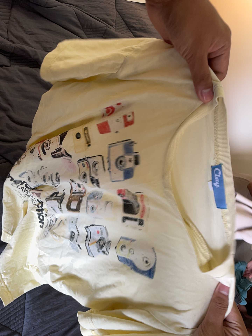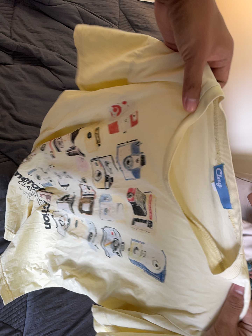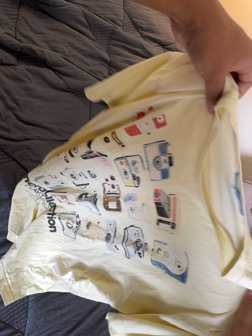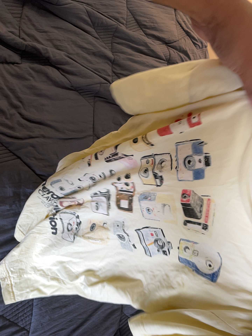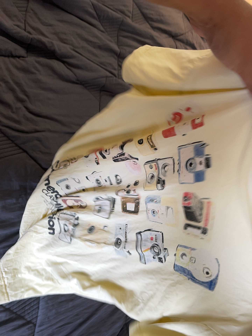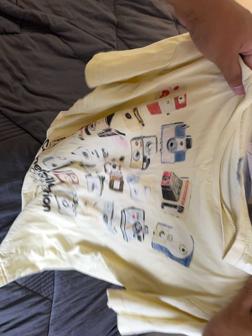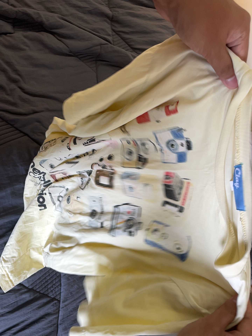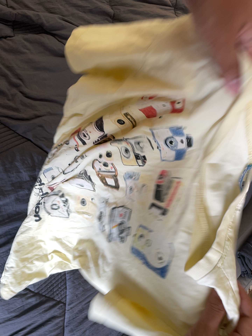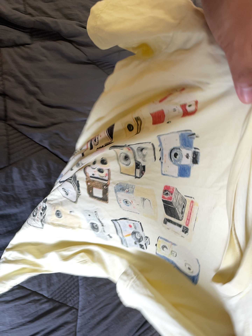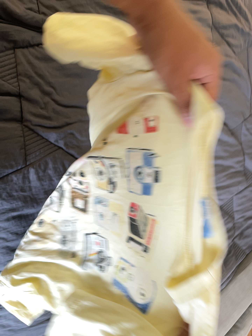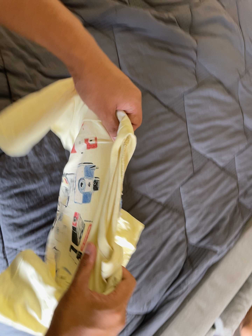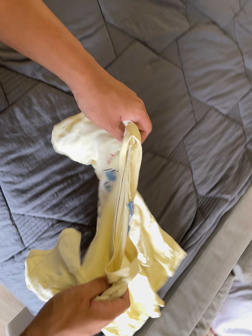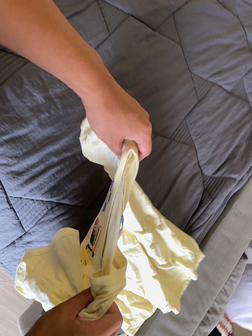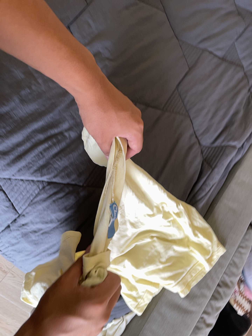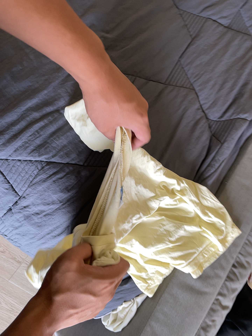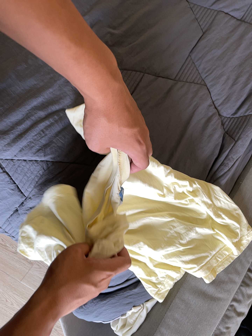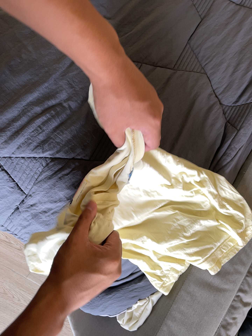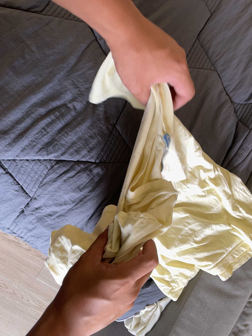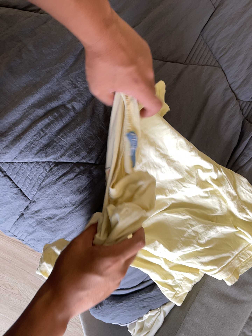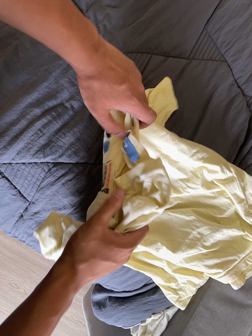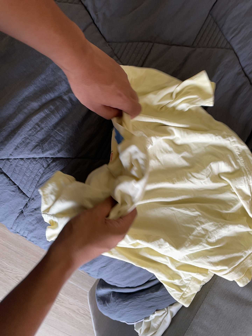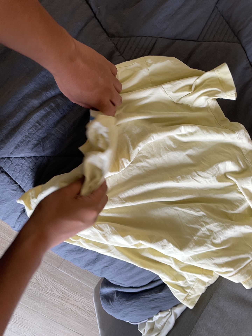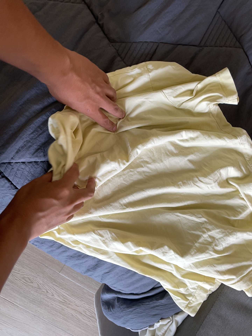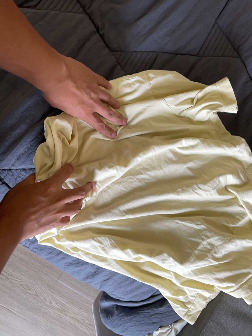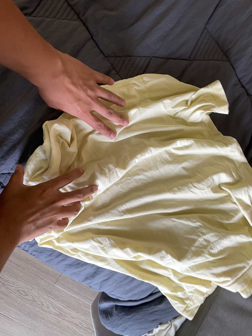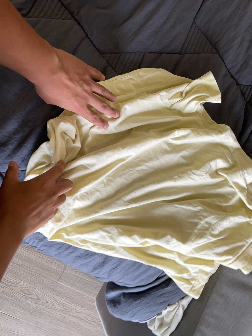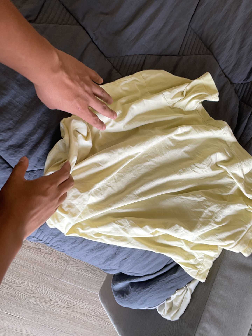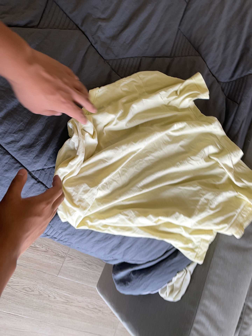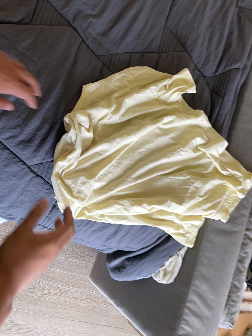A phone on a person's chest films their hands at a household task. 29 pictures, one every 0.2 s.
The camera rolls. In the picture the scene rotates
counterclockwise.
0.0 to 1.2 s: The camera shifts only a little, or ends up much as it began.
1.2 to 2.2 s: The camera's aim tips toward the bottom of its view by about 15 degrees, and the scene shifts upward. It rolls about its line of sight by about 15 degrees, and the scene rotates counterclockwise.
2.2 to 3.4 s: The camera pans to its left by about 15 degrees. It travels toward the bottom of its view, forward and to its right, about 24 cm, so close, fixed things drift upward. It rolls about its line of sight by about 15 degrees, and the scene rotates counterclockwise.
3.4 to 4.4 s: The camera travels forward and to its right, about 10 cm, so what stands in front looms larger.
4.4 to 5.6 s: The camera pans to its right by about 15 degrees. It travels to its left and backward, about 24 cm. It rolls about its line of sight by about 10 degrees, and the scene rotates counterclockwise.
The film runs backward here.
